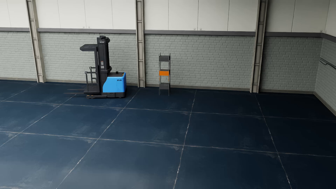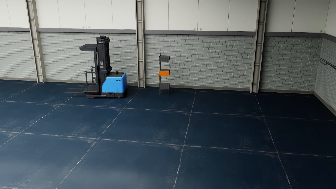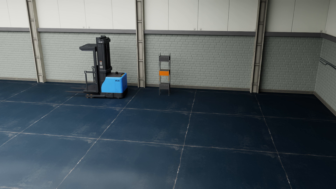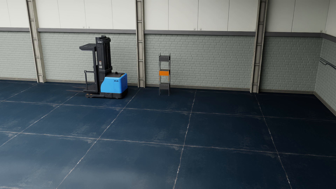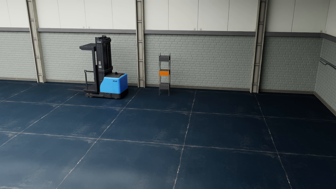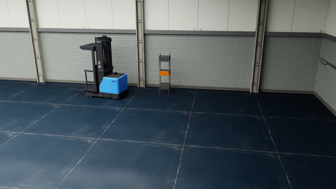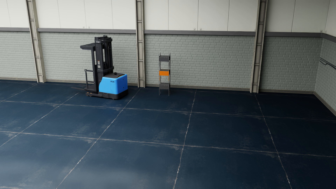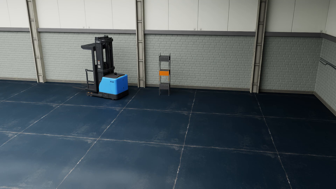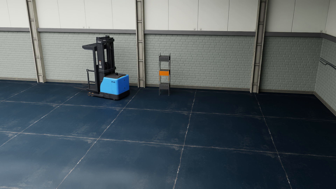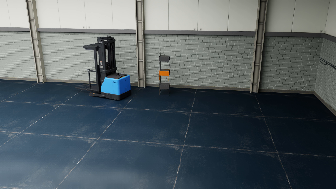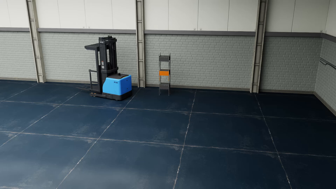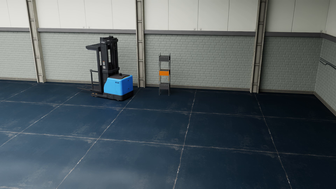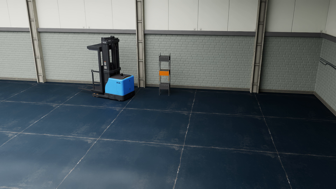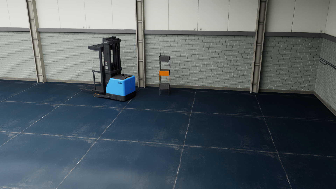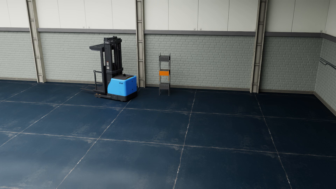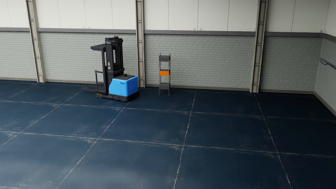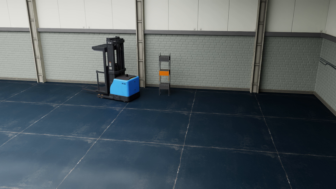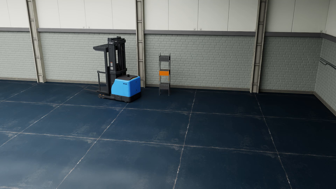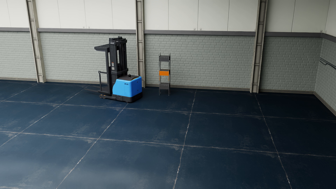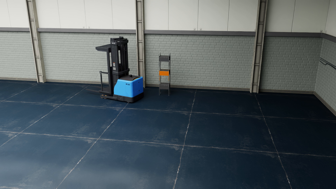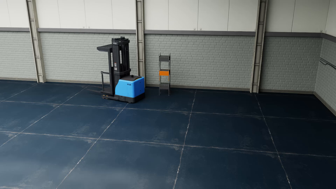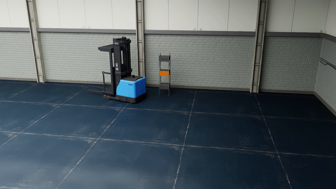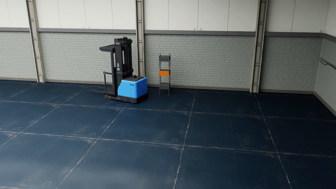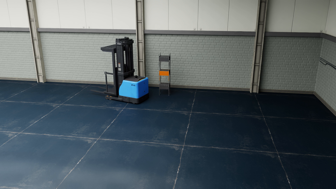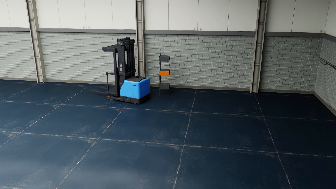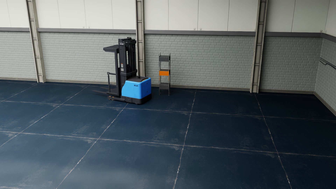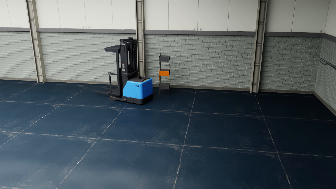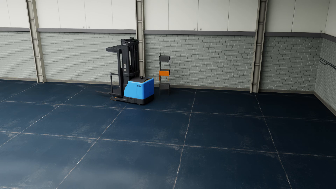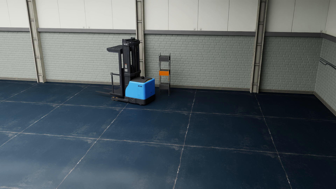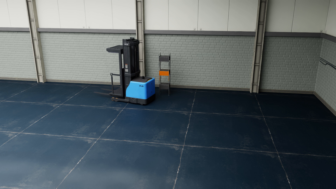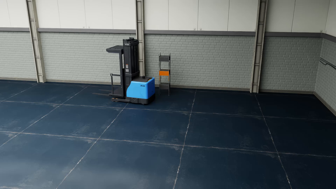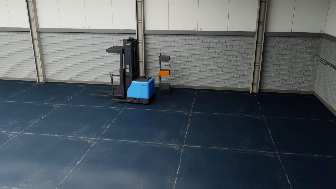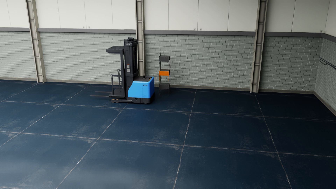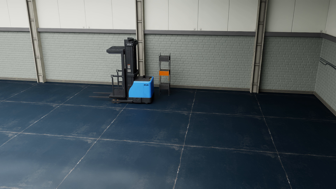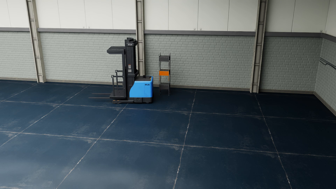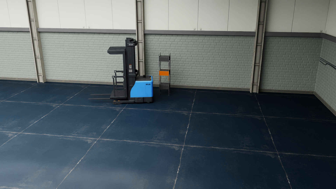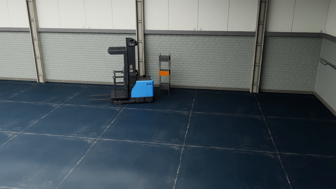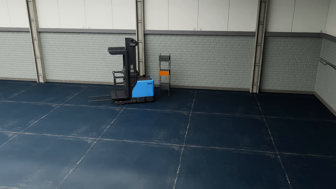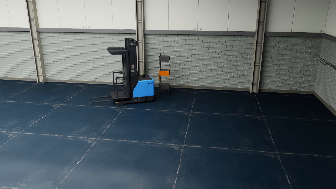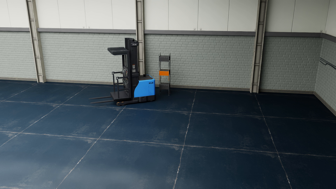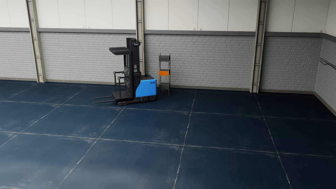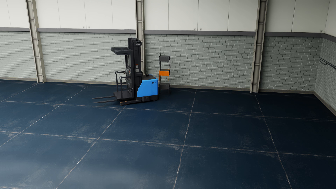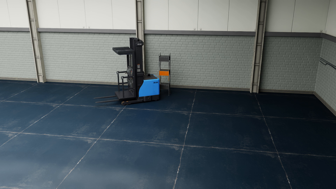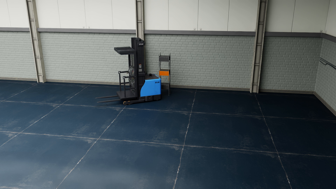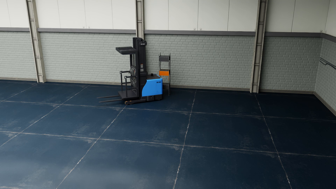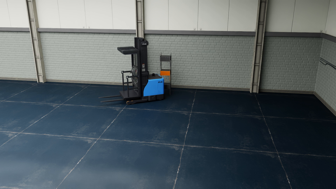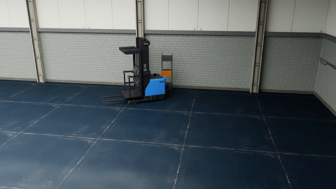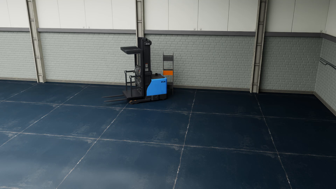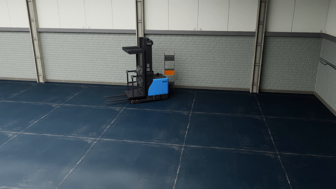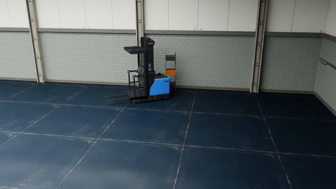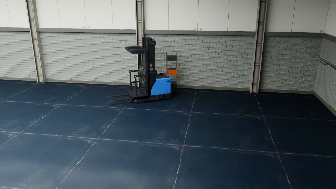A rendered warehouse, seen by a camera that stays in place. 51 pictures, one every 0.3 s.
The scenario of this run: A forklift runs into an object in its way.
